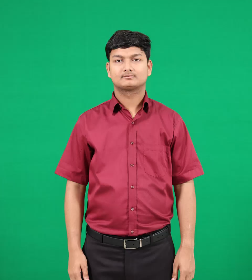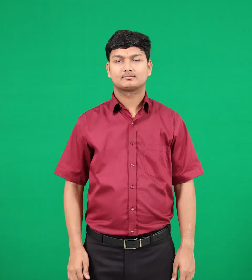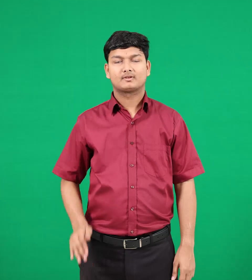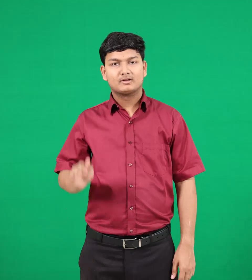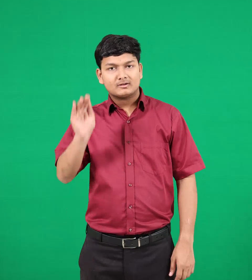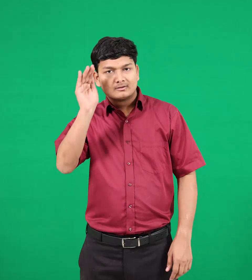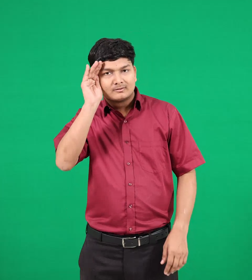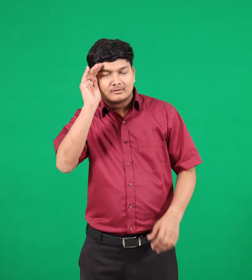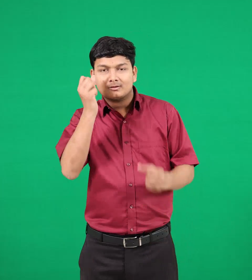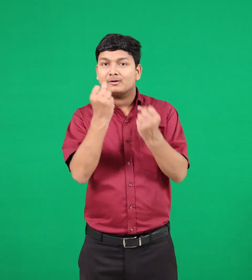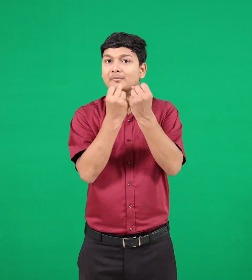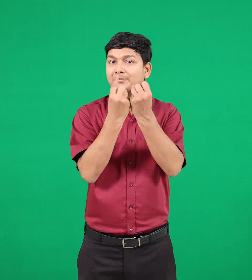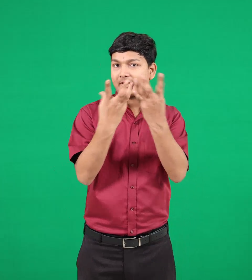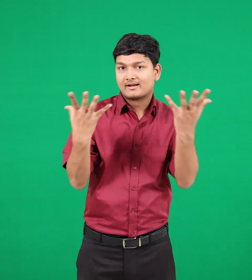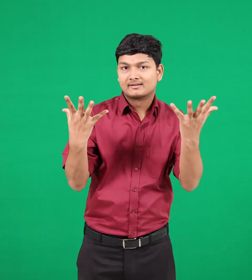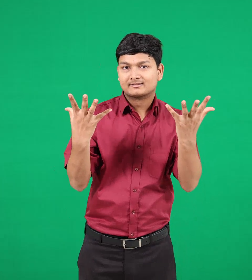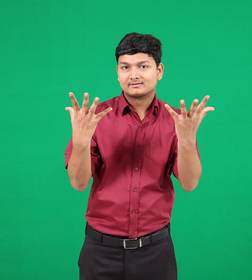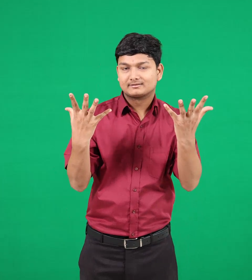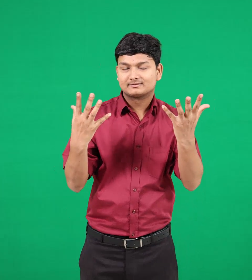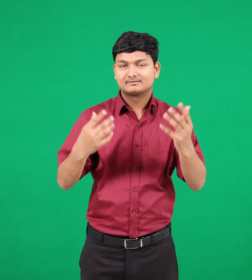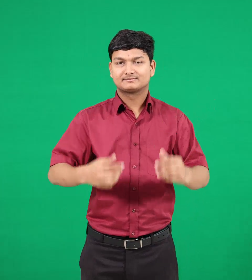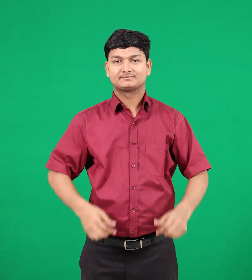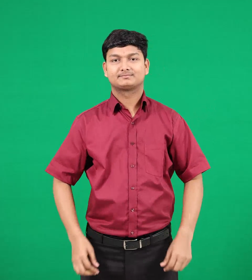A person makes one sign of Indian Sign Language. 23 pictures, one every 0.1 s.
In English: news
